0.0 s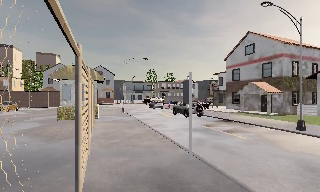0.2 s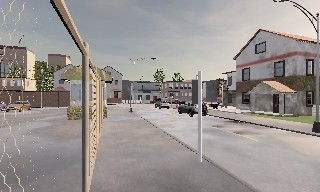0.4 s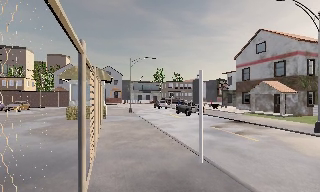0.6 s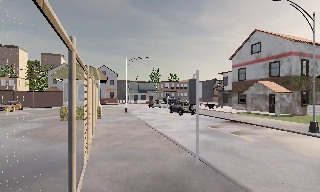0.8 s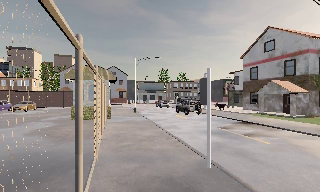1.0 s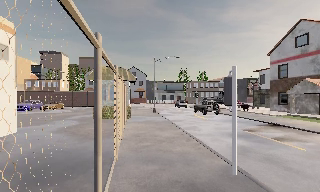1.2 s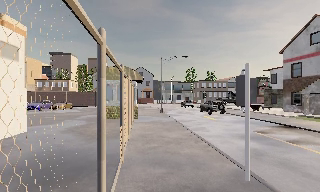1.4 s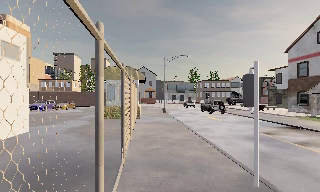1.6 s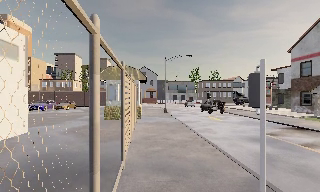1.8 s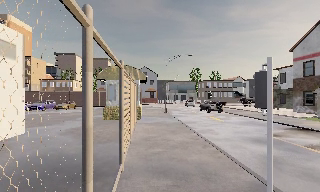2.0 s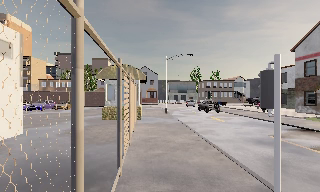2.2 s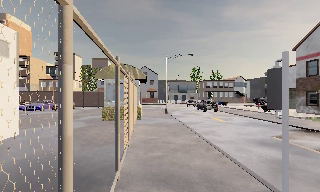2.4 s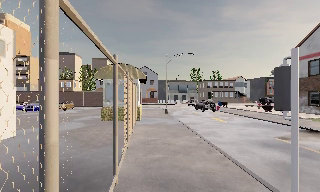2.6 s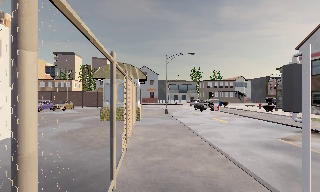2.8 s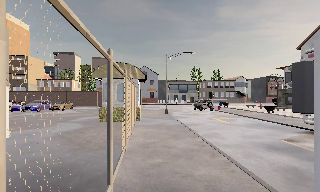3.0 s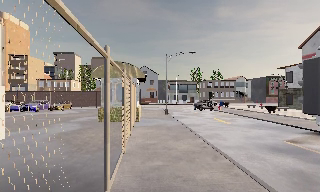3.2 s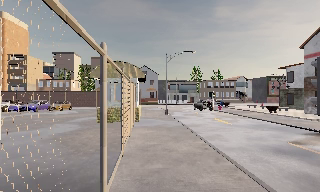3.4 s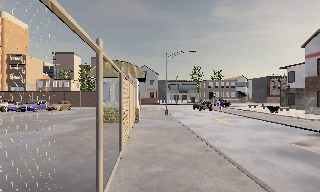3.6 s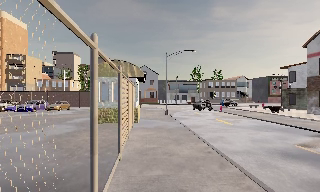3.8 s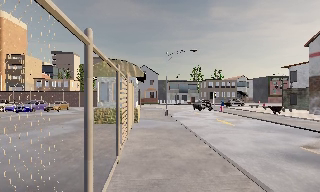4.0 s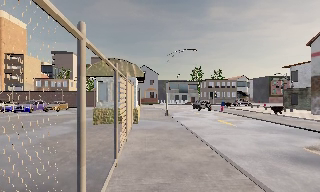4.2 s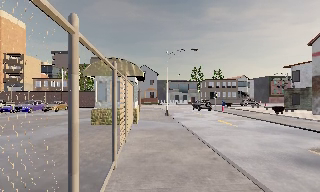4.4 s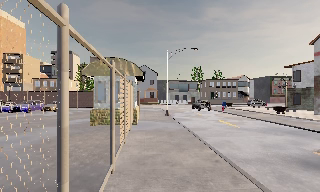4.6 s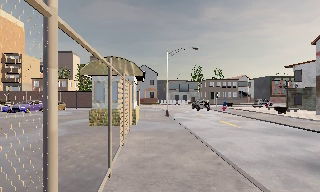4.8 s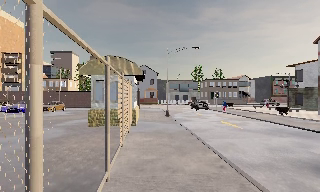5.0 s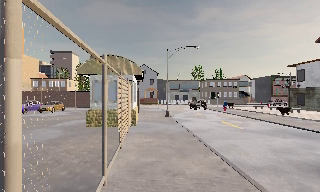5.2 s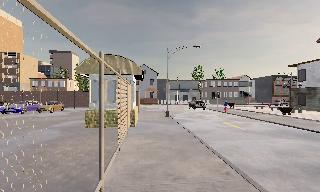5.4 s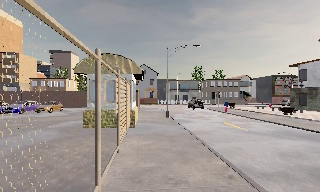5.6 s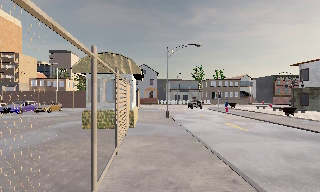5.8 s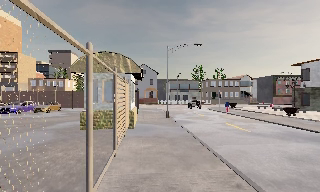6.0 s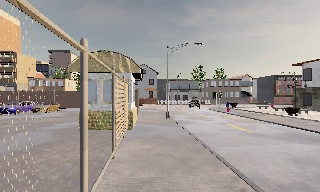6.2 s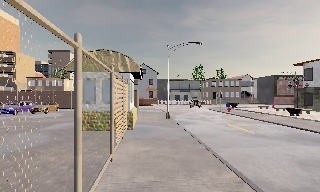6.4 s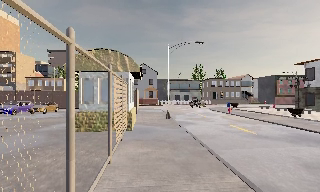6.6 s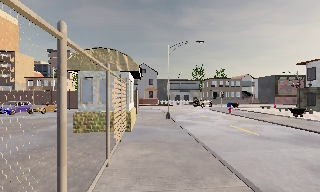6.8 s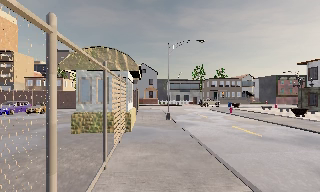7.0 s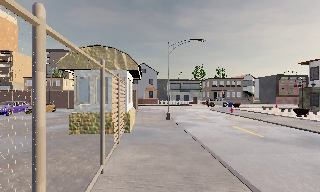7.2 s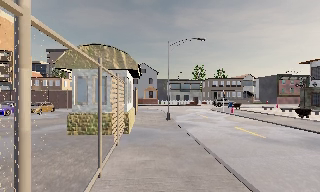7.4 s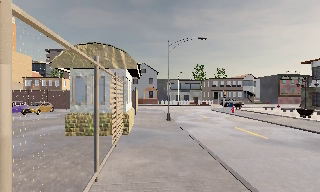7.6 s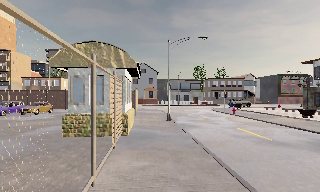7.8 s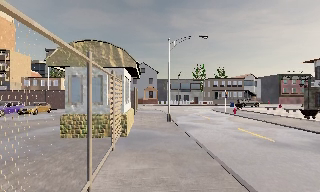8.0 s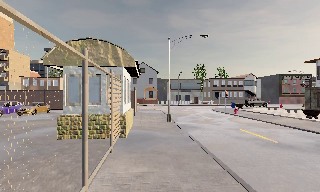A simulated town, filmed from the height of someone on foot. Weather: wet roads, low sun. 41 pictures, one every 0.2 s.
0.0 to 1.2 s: The camera swings to its left by about 15 degrees, and the scene slides to the right. It travels forward, about 1 m, so what stands in front looms larger.
1.2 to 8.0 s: The camera travels forward, about 7 m, so what stands in front looms larger.
The film runs forward here.
